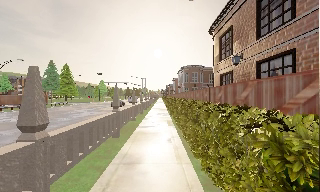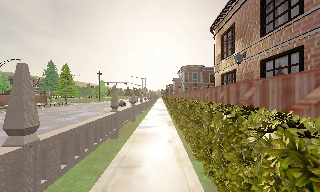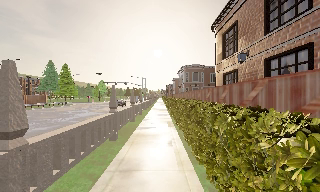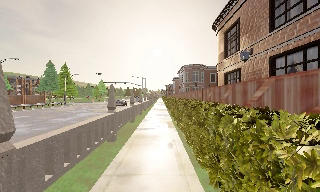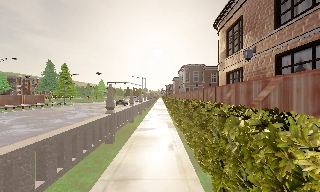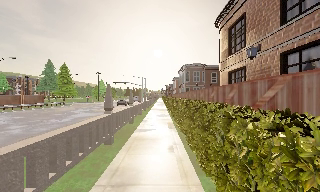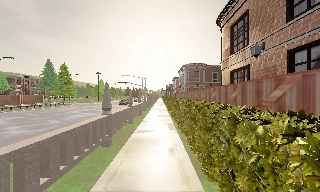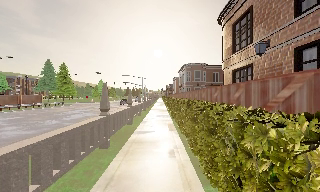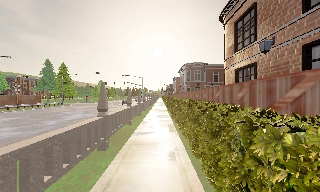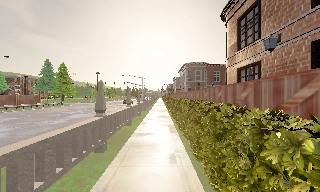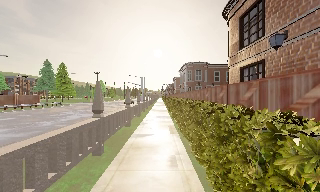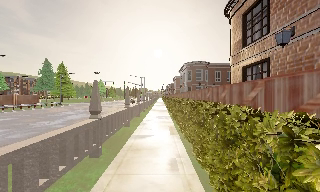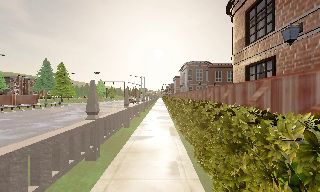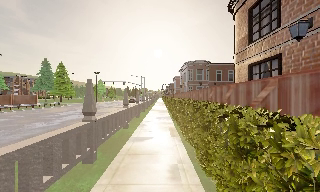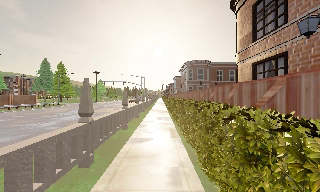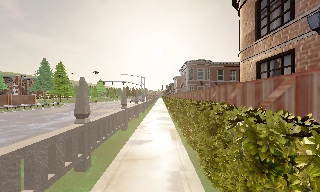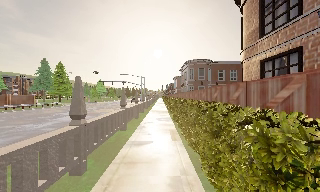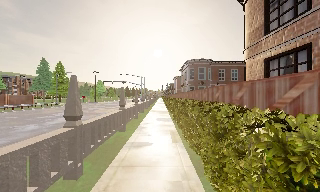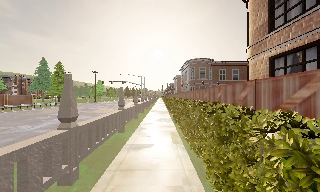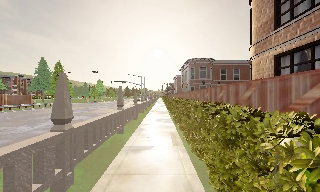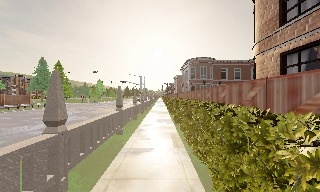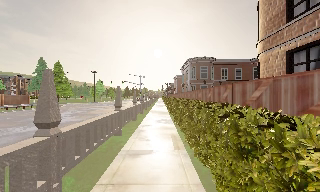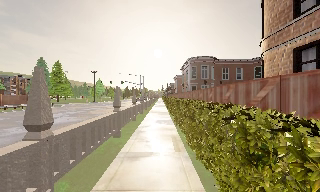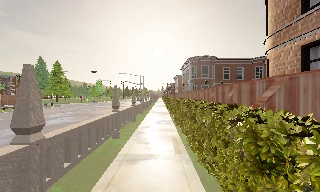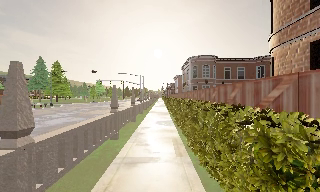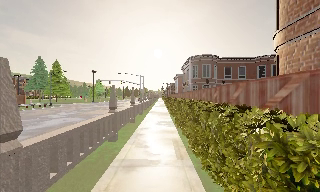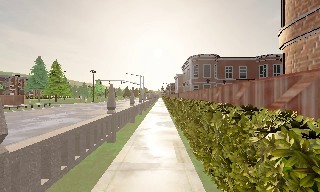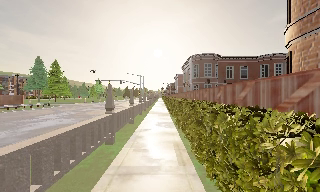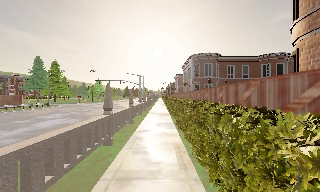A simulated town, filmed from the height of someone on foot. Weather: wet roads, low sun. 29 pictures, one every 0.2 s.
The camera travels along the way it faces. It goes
forward.
0.0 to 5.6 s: The camera travels forward, about 7 m, so what stands in front looms larger.
The film runs forward here.
